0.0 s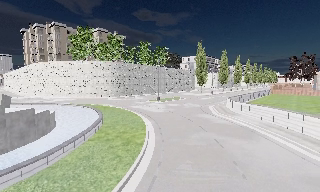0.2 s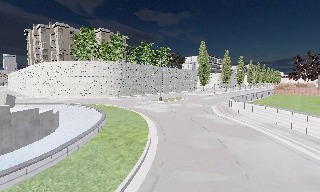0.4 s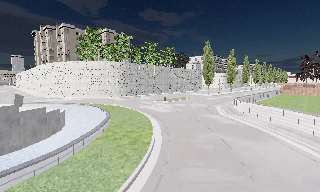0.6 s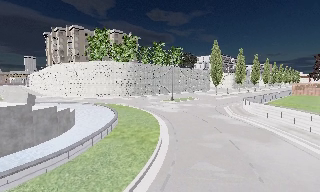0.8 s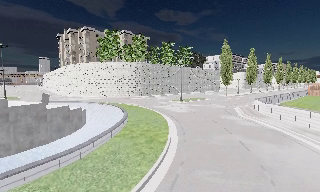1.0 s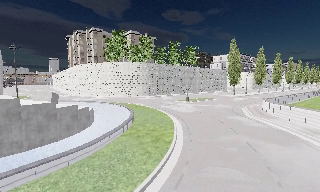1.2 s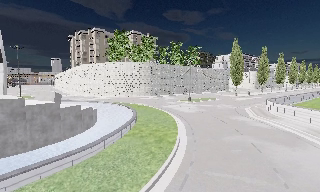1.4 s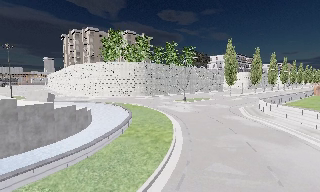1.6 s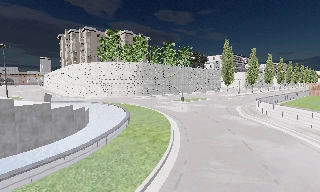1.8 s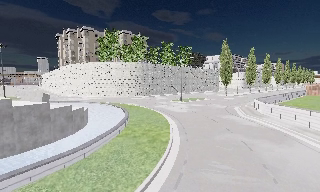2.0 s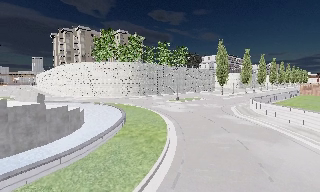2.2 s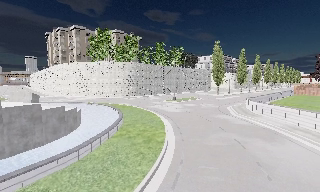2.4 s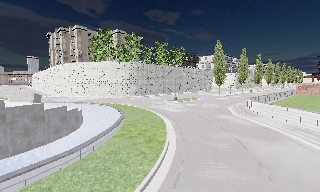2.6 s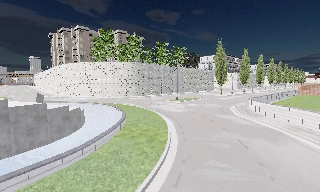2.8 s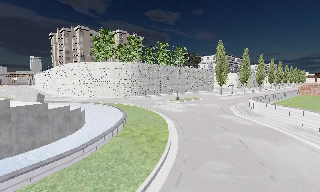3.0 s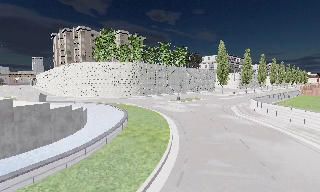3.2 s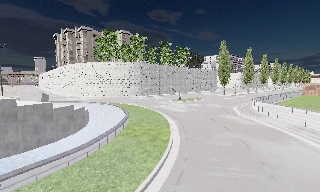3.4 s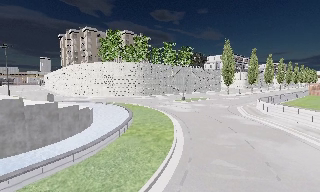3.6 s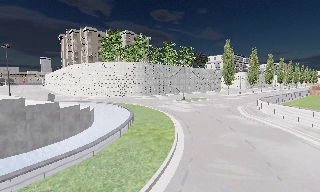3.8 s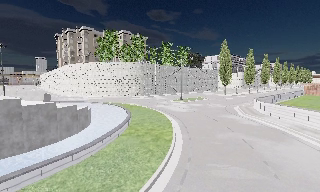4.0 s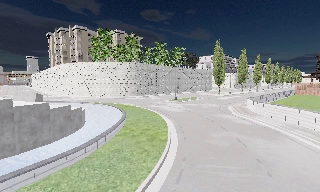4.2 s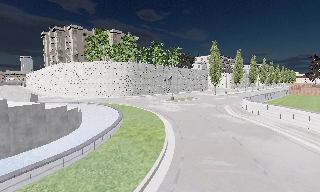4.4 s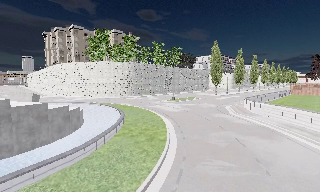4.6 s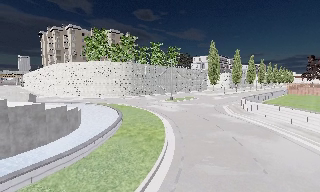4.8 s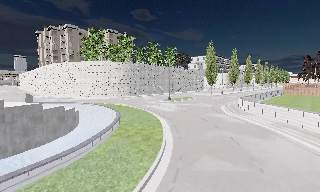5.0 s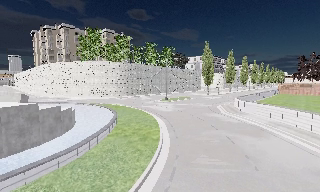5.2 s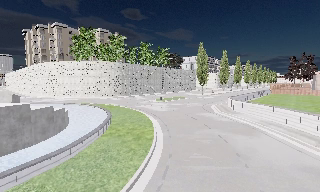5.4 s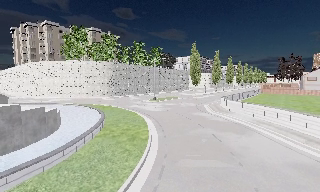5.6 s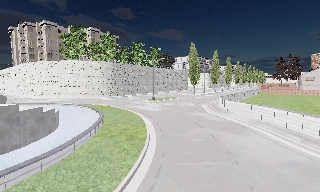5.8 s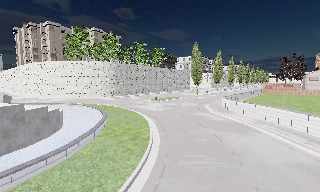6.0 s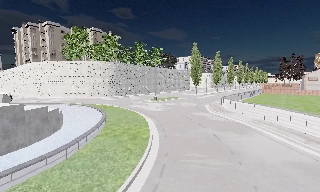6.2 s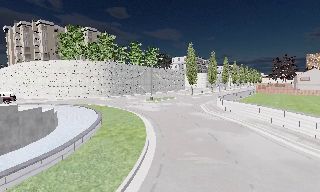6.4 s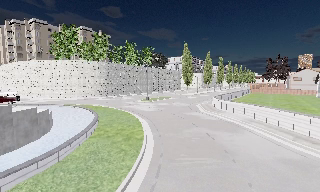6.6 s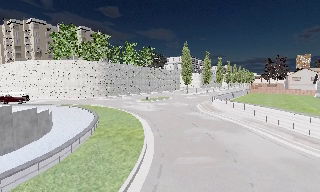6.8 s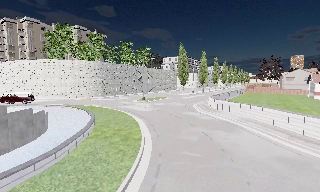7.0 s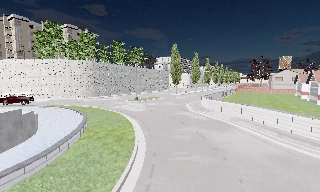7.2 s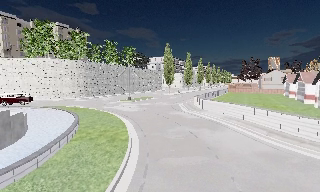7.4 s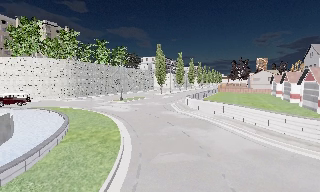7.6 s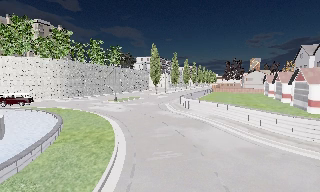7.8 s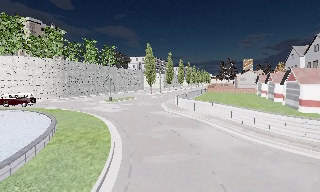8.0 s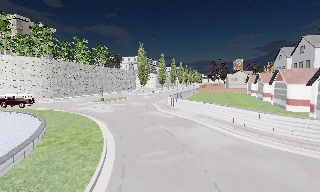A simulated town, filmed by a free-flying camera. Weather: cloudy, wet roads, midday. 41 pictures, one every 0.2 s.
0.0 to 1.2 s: The camera swings to its left by about 10 degrees, and the scene slides to the right.
1.2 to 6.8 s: The camera pans to its right, which is clockwise from overhead, by about 20 degrees. It travels to its left and backward, about 1 m.
6.8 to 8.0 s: The camera pans to its right, which is clockwise from overhead, by about 15 degrees.
The film runs backward here.
